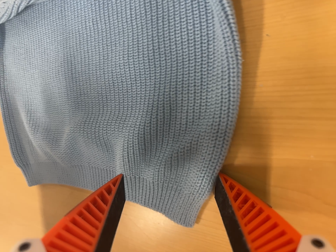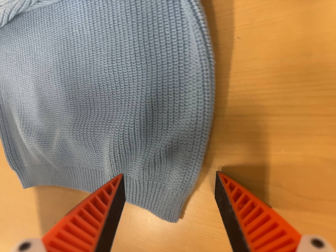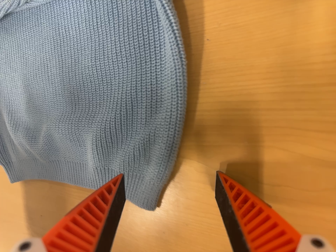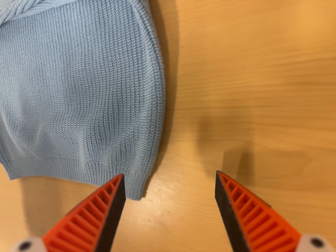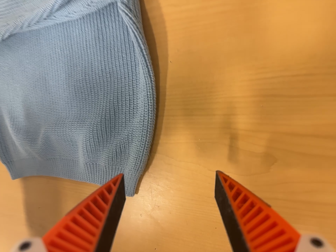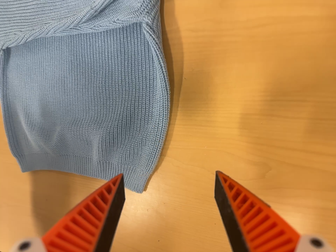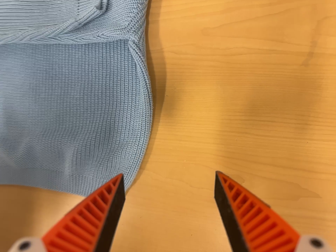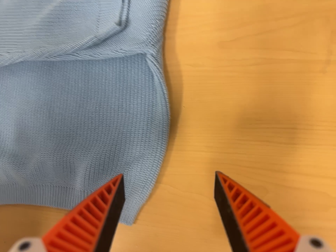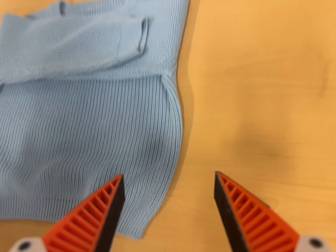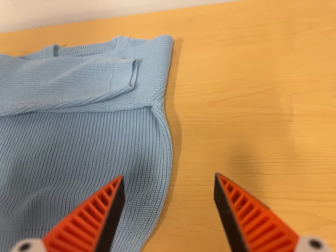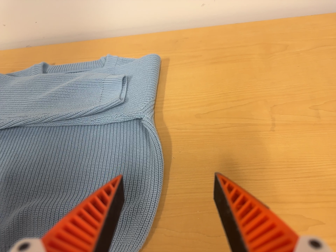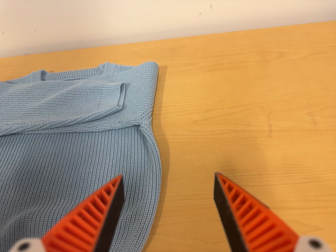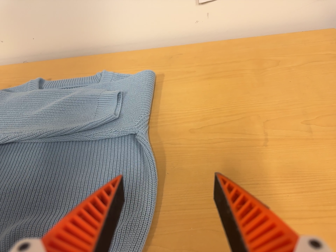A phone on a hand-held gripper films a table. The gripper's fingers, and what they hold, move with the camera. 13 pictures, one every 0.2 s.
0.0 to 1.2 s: The camera pans to its right by about 15 degrees. It travels backward, about 14 cm, so what stands in front gets smaller.
1.2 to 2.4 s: The camera pans to its right by about 15 degrees. It travels toward the bottom of its view and to its left, about 18 cm. Its aim tips toward the top of its view by about 40 degrees, and the scene shifts downward.
The film runs backward here.
